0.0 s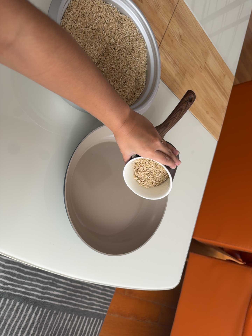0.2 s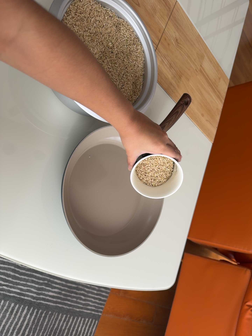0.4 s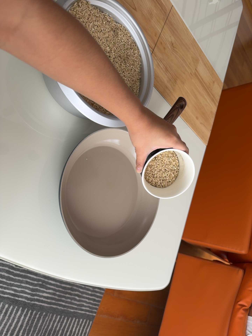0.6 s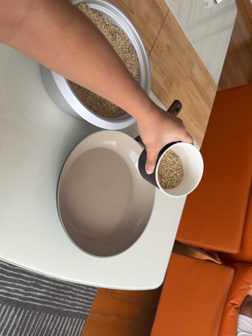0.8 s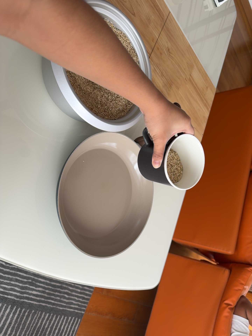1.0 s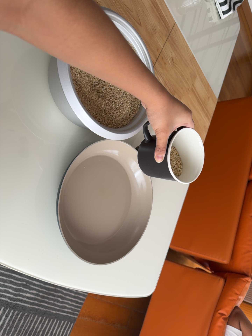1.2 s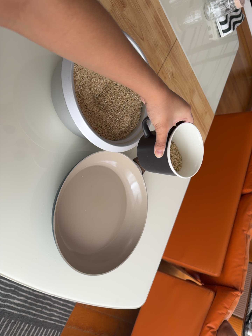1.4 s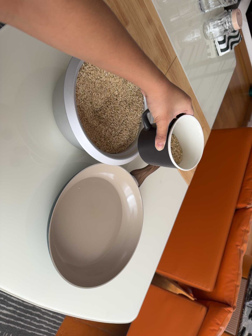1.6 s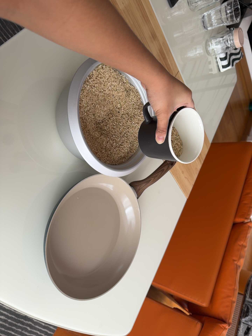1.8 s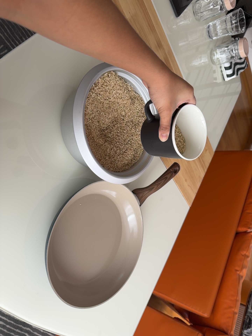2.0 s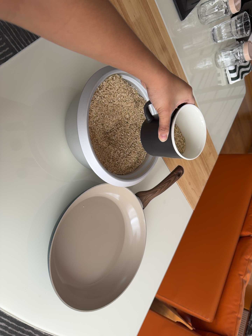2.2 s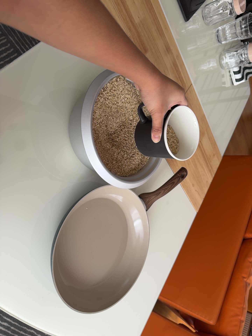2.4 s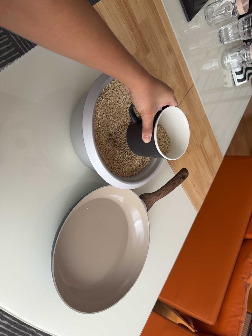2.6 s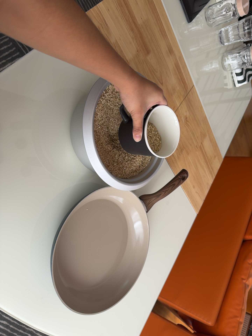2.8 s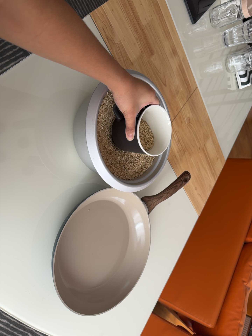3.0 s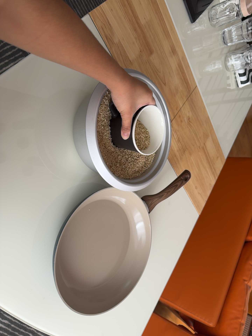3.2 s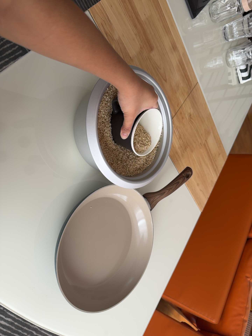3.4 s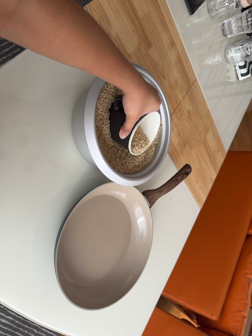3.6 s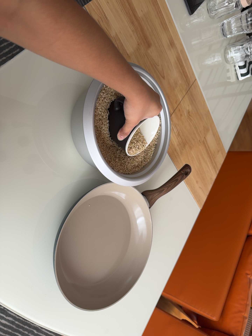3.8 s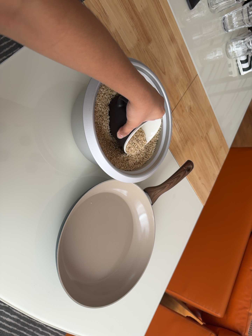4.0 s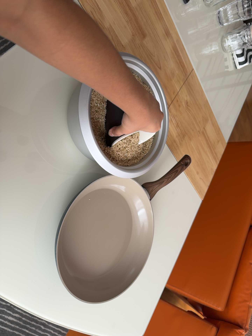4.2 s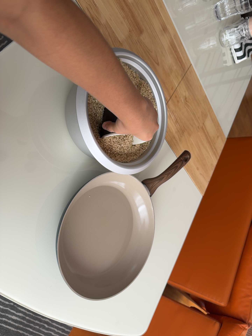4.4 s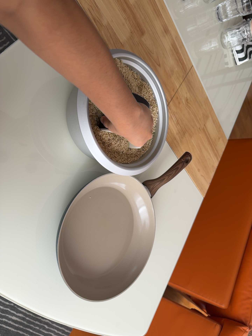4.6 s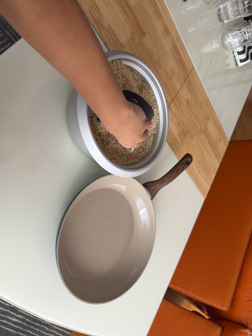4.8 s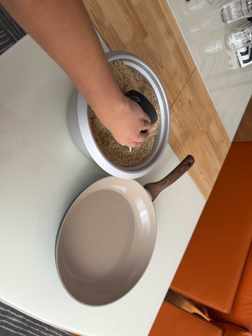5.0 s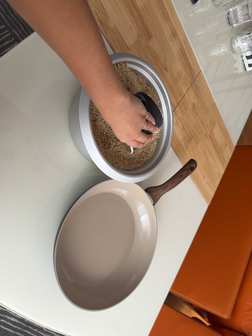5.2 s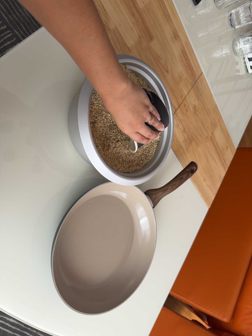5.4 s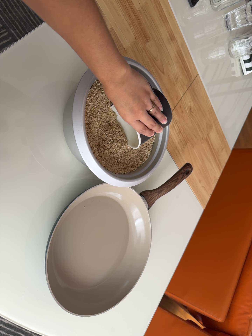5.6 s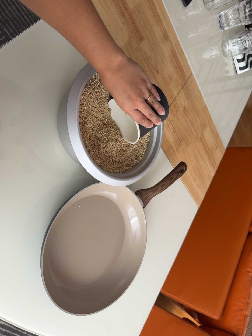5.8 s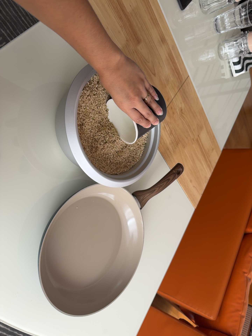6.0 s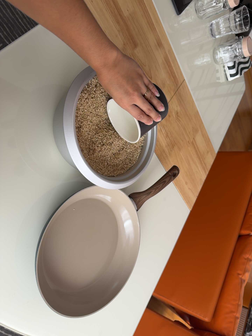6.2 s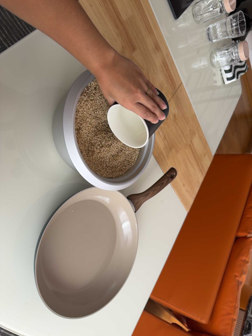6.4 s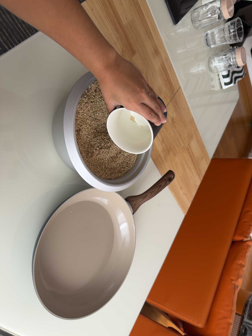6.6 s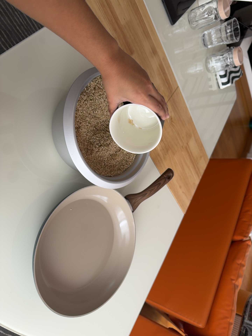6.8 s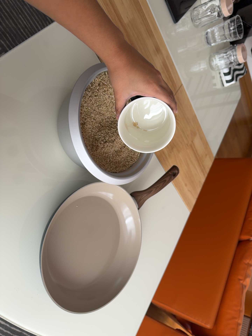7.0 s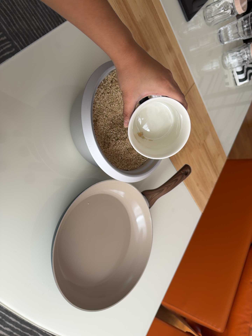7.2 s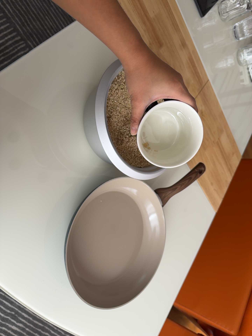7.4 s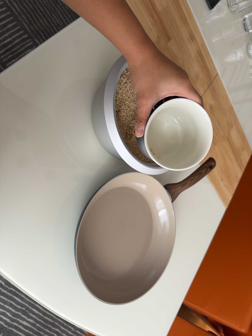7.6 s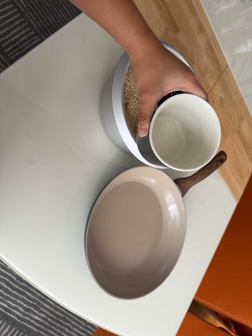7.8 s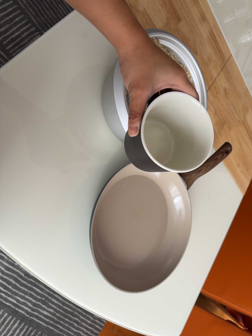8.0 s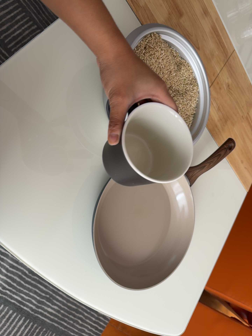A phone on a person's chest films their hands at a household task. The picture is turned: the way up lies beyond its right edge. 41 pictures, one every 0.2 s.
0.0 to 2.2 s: The camera travels toward the top of its view, about 9 cm, so close, fixed things drift downward. Its aim tips toward the top of its view by about 10 degrees, and the scene shifts downward. It rolls about its line of sight by about 15 degrees, and the scene rotates clockwise.
2.2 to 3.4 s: The camera keeps its place and its aim.
3.4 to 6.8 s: The camera shifts only a little, or ends up much as it began.
6.8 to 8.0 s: The camera pans to its left by about 10 degrees.
The film runs backward here.
